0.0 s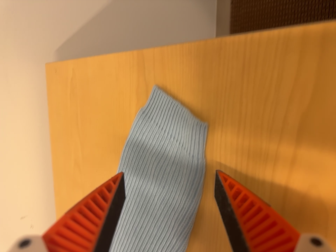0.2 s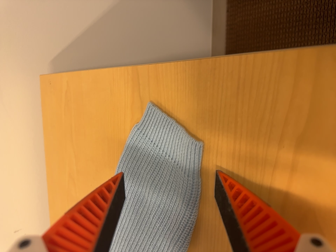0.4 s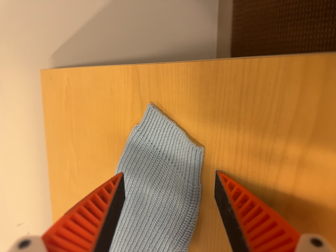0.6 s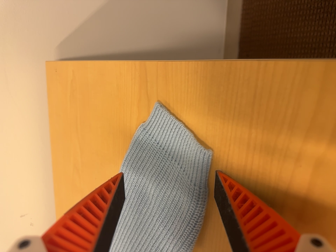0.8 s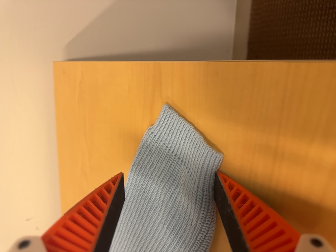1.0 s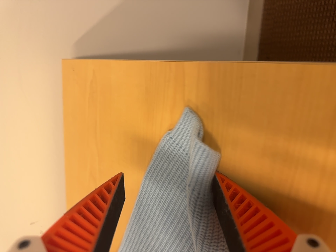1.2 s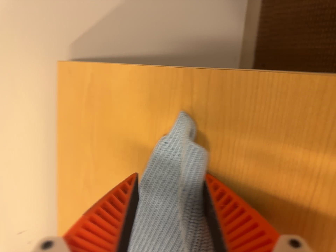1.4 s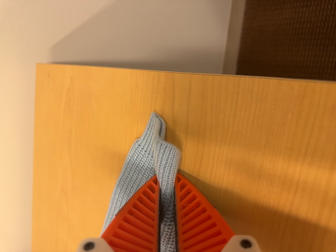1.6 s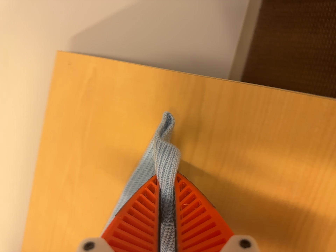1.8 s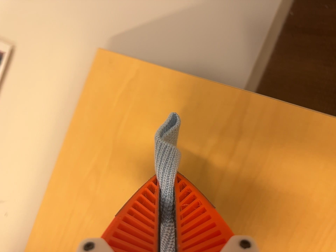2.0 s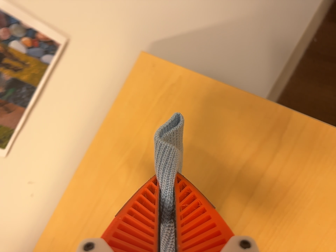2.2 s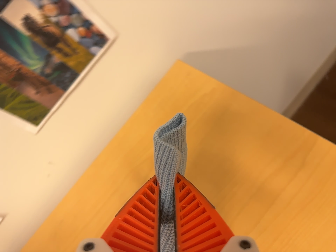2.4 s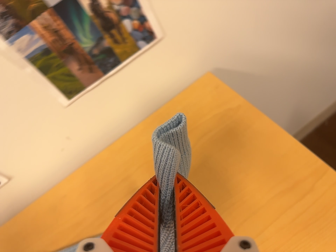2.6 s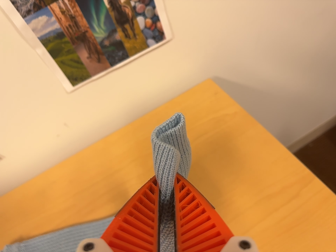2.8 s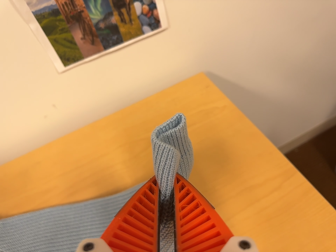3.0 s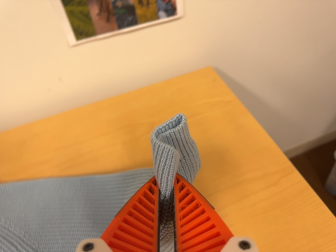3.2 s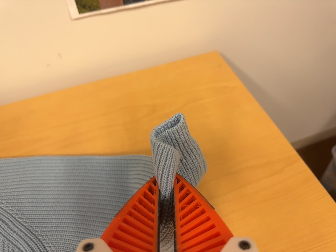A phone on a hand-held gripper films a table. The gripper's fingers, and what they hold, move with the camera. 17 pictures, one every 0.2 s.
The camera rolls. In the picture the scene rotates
clockwise.
0.0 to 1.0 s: The camera travels forward and toward the top of its view, about 7 cm, so what stands in front looms larger.
1.0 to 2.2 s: The camera travels to its left, about 22 cm. Its aim tips toward the top of its view by about 10 degrees, and the scene shifts downward. It rolls about its line of sight by about 35 degrees, and the scene rotates clockwise.
2.2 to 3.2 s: The camera pans to its right by about 10 degrees. It travels toward the bottom of its view and to its left, about 16 cm, so close, fixed things drift upward. It rolls about its line of sight by about 35 degrees, and the scene rotates clockwise.
The film runs forward here.
